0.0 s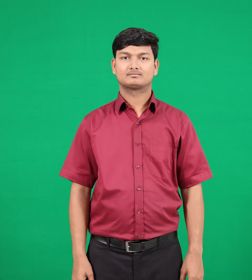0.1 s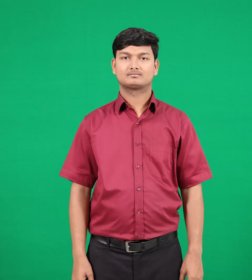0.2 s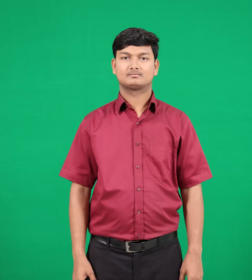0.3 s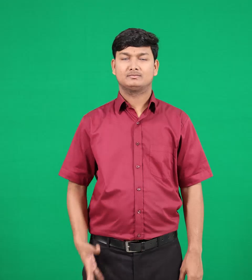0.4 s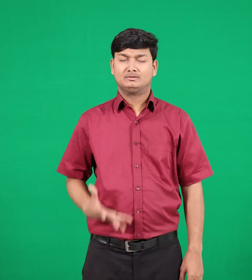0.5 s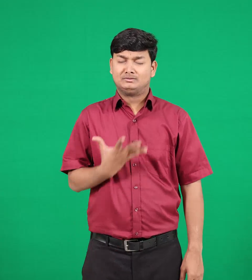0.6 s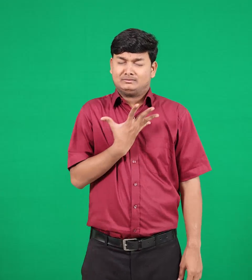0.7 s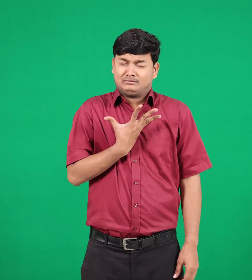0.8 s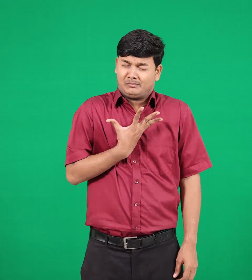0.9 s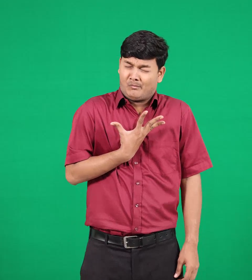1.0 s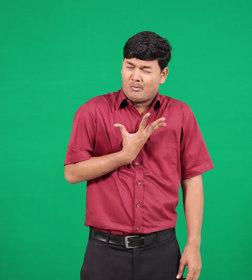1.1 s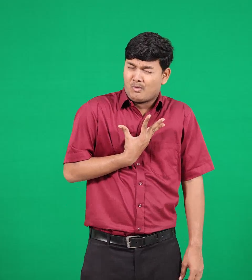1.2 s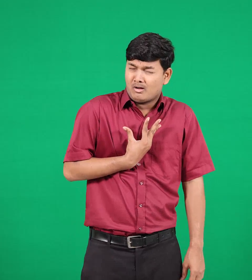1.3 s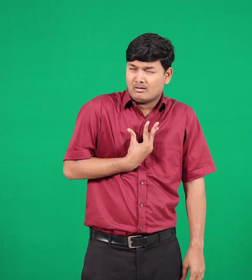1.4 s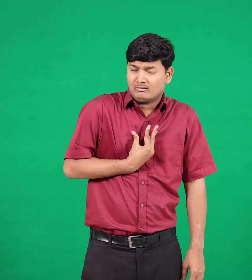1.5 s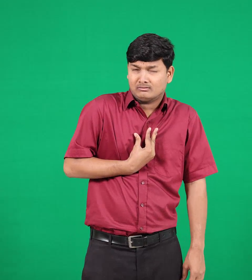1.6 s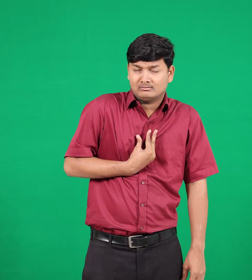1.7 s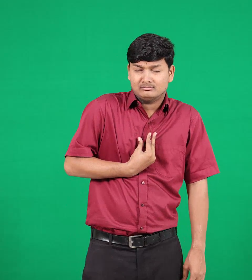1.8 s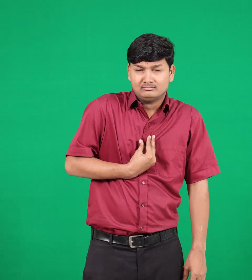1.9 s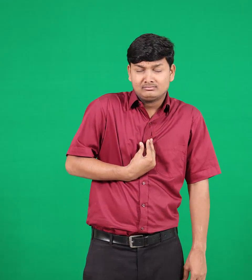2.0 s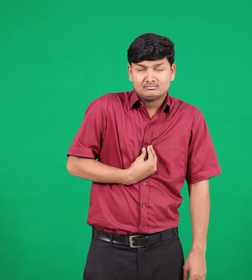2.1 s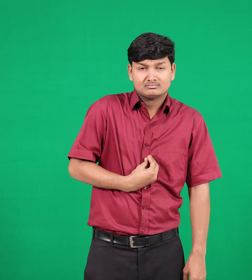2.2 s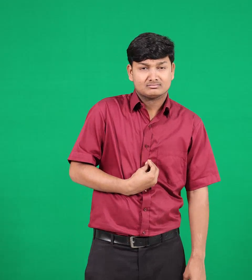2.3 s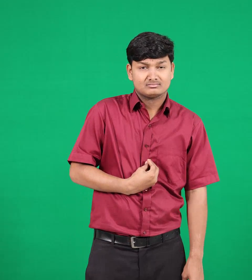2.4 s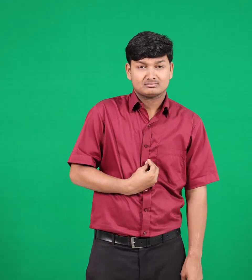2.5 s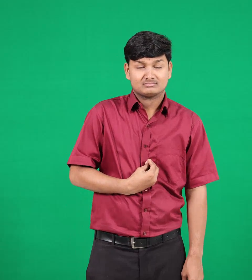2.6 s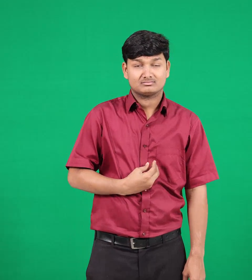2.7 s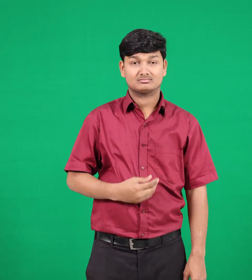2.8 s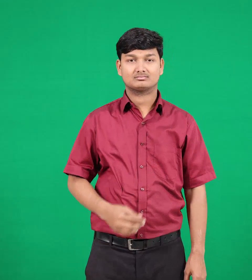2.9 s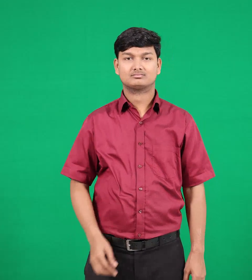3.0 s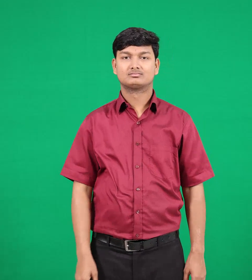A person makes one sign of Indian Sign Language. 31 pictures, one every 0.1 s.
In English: sorrow
